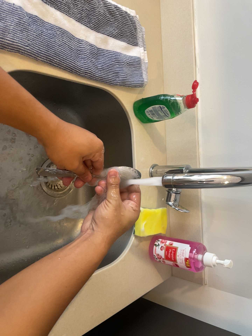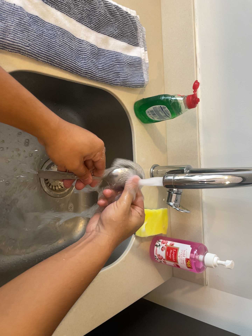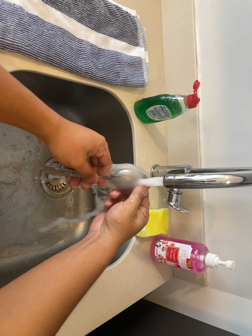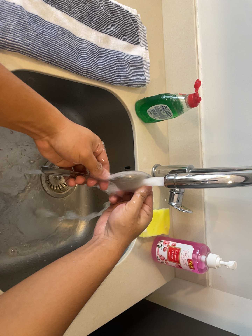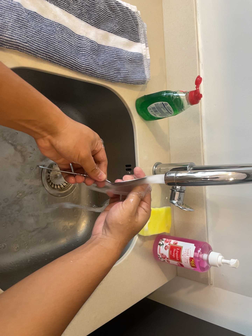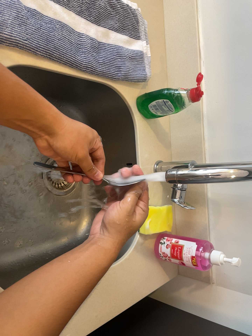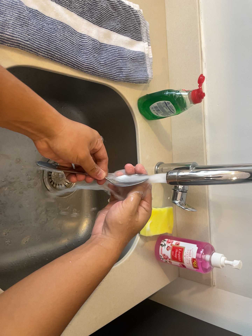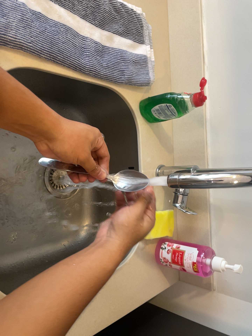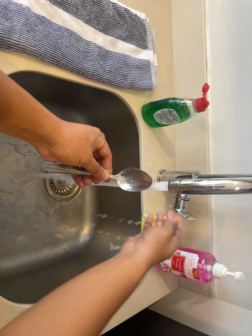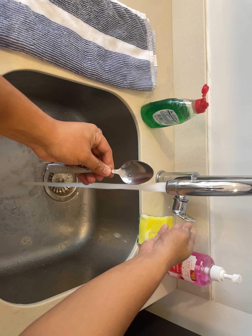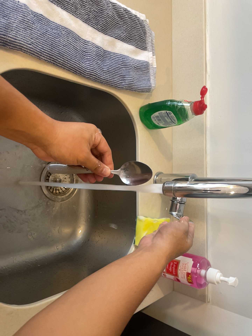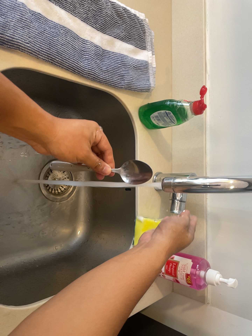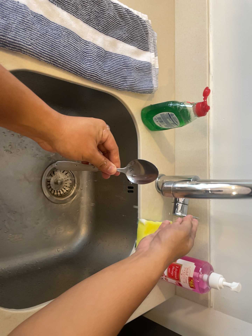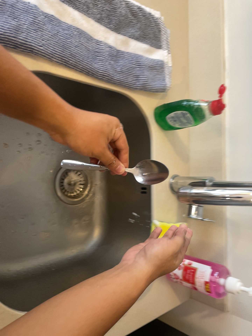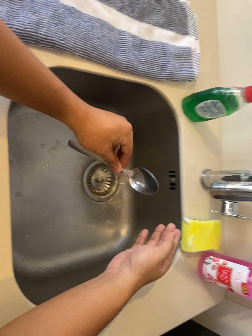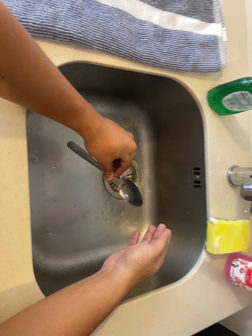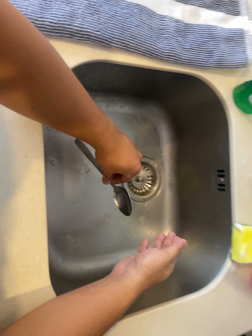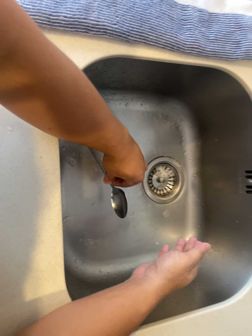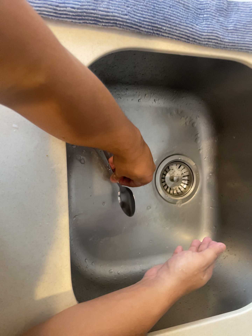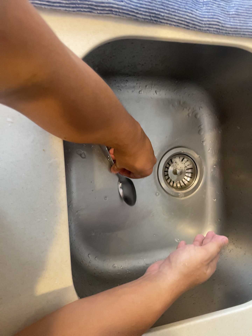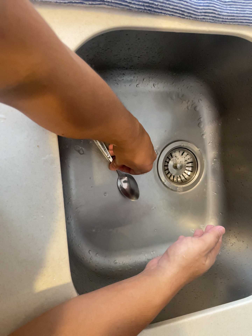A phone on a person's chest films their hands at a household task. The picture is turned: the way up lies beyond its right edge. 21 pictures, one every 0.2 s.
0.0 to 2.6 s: The camera shifts only a little, or ends up much as it began.
2.6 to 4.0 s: The scene slides to the right, as the camera pans about 25 degrees to its left. It travels forward, about 12 cm, so what stands in front looms larger.
The film runs forward here.
